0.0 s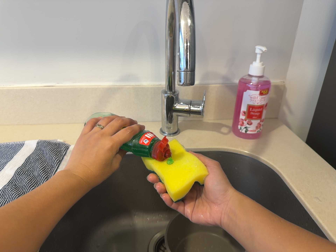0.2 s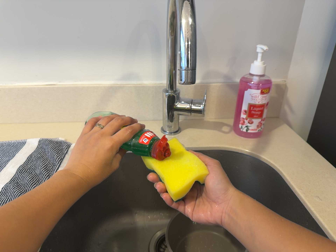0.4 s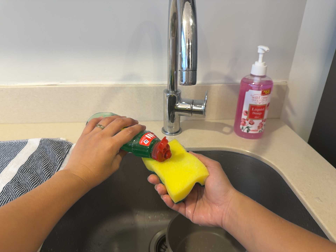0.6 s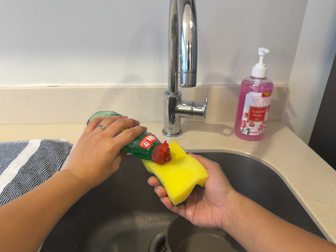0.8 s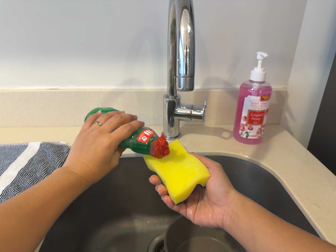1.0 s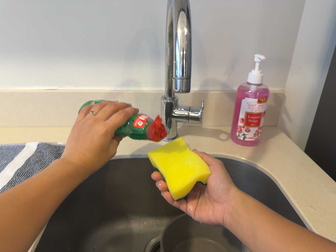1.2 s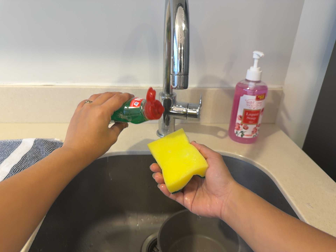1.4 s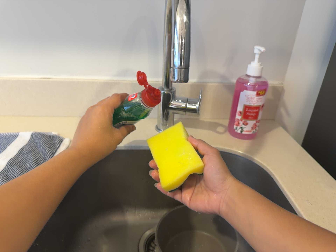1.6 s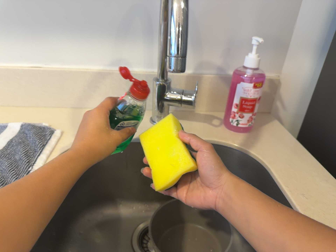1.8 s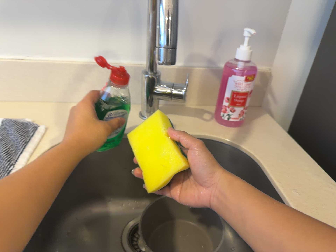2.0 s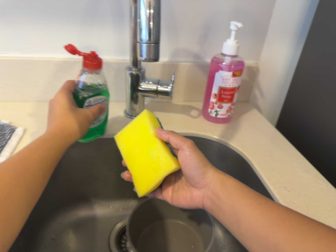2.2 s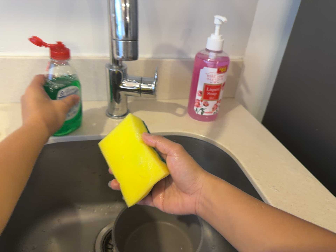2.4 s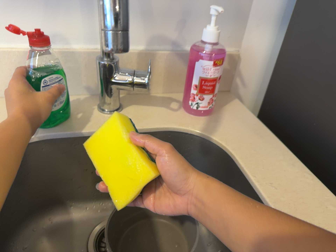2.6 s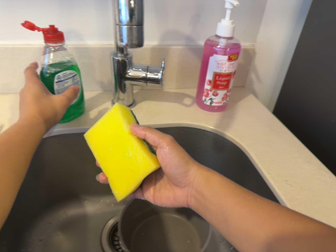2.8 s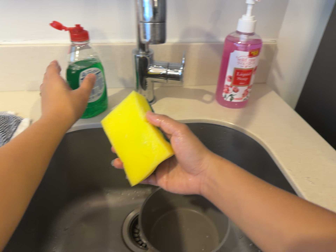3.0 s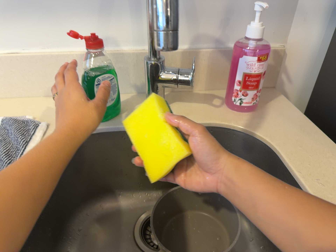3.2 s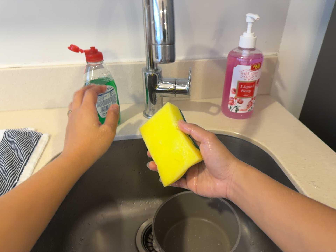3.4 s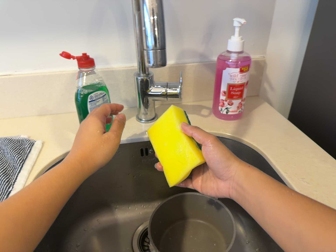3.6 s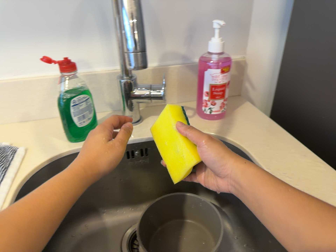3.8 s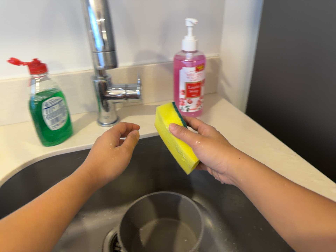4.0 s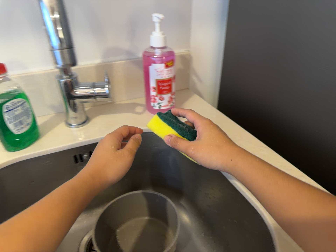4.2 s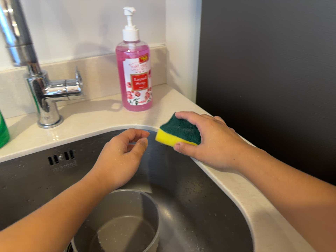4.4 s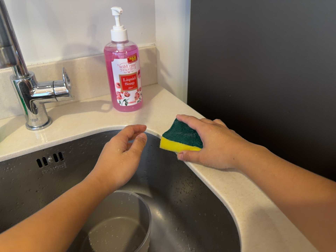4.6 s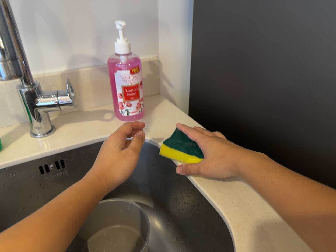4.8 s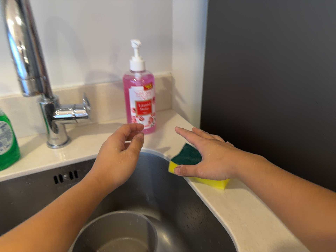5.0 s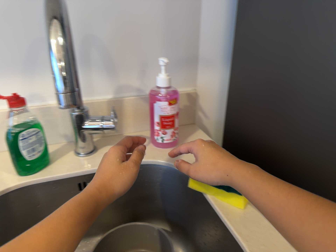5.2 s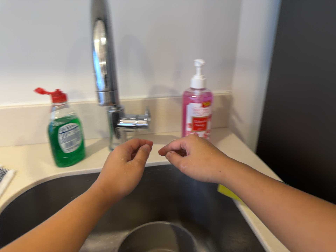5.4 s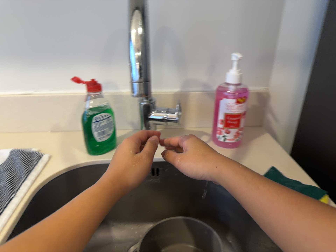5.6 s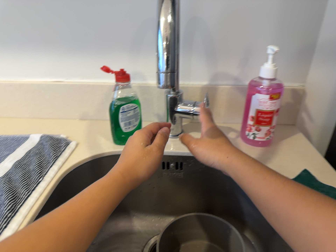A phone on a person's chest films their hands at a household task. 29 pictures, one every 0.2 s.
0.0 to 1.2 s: The camera keeps its place and its aim.
1.2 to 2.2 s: The camera travels forward, about 7 cm, so what stands in front looms larger.
2.2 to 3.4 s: The camera shifts only a little, or ends up much as it began.
3.4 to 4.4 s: The scene slides to the left, as the camera pans about 15 degrees to its right. It travels to its right, about 5 cm, so close, fixed things drift to the left. It rolls about its line of sight by about 10 degrees, and the scene rotates counterclockwise.
4.4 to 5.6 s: The camera pans to its left by about 30 degrees. It rolls about its line of sight by about 15 degrees, and the scene rotates clockwise.
The film runs backward here.
